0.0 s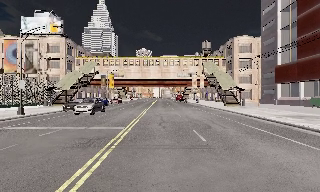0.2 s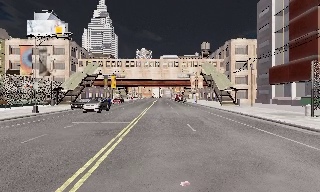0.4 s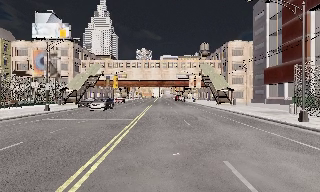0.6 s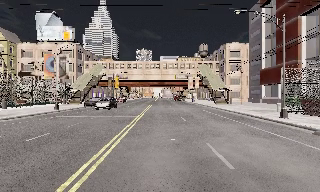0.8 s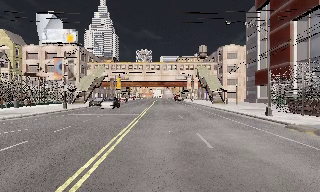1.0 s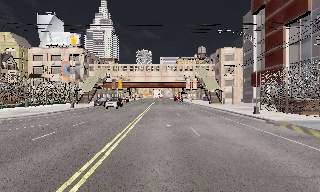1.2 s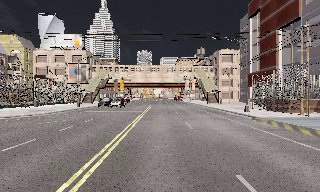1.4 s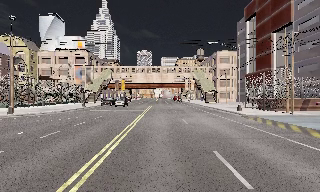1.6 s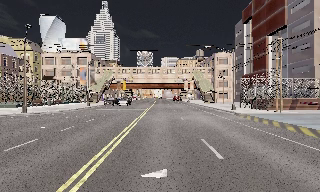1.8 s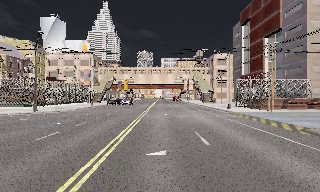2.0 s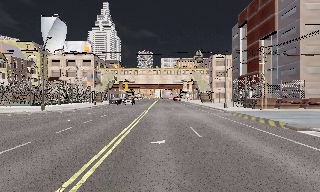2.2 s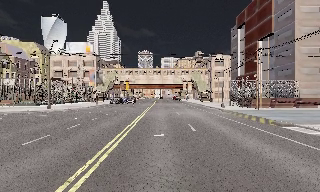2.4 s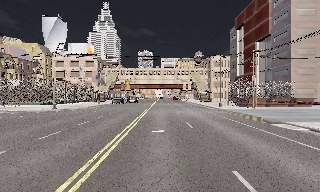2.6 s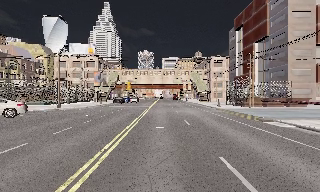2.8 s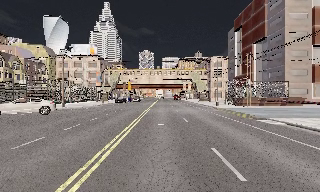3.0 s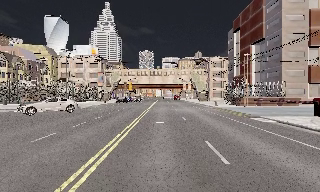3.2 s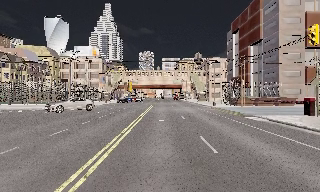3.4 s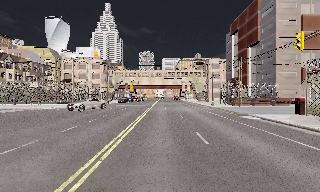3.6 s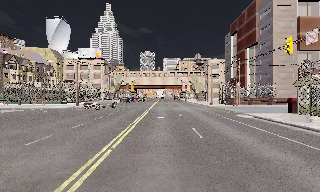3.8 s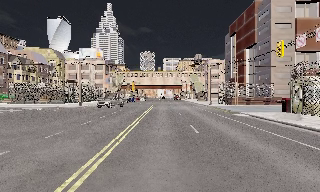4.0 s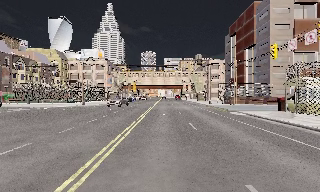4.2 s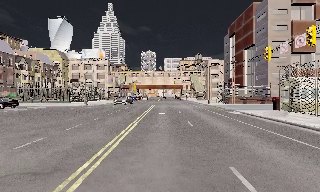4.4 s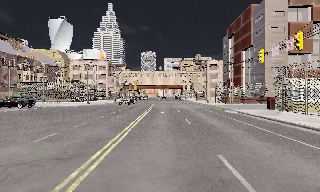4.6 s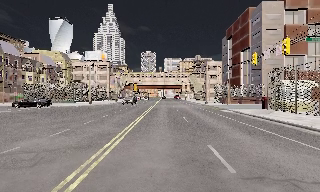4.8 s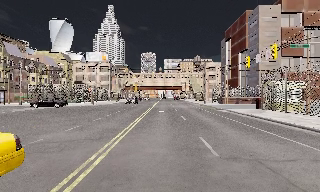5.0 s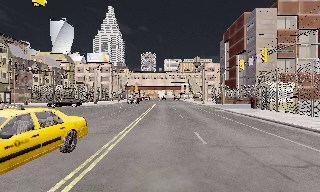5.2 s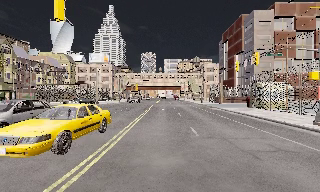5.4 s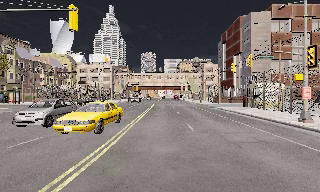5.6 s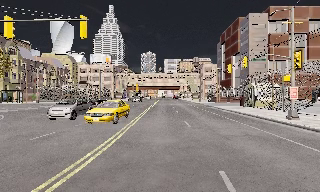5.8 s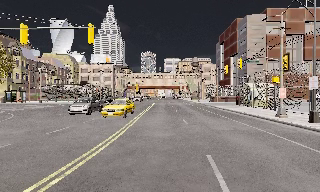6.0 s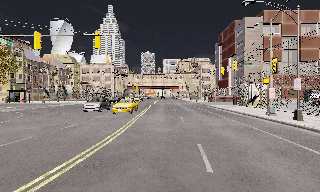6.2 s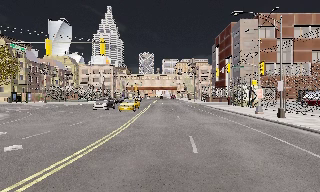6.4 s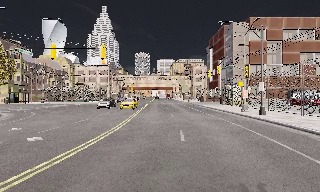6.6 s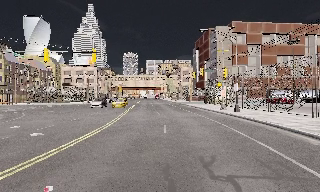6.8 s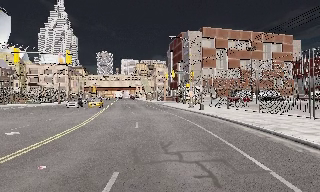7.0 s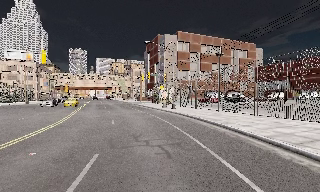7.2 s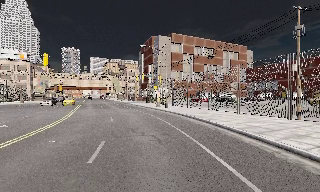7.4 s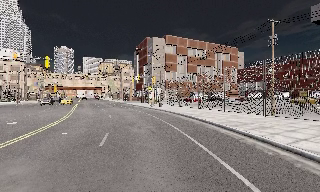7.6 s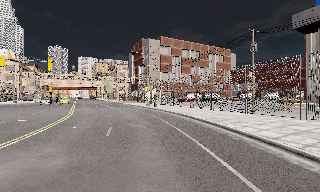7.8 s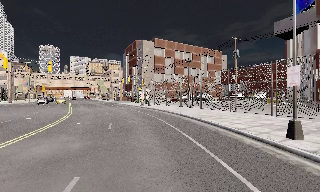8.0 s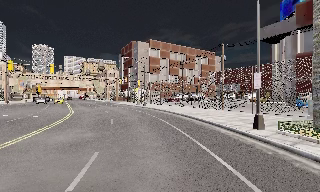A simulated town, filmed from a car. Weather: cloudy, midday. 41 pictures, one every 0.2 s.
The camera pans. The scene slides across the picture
to the left.
The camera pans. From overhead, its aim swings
clockwise.
0.0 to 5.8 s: The camera travels backward, about 35 m, so what stands in front gets smaller. It loses speed.
5.8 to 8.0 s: The camera pans to its right, which is clockwise from overhead, by about 35 degrees. It travels backward, about 15 m.
The film runs backward here.
